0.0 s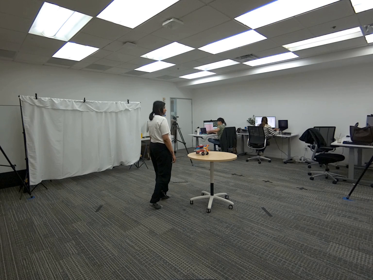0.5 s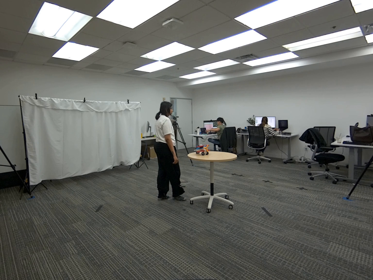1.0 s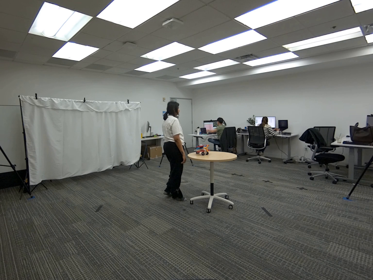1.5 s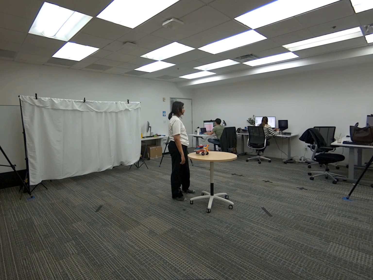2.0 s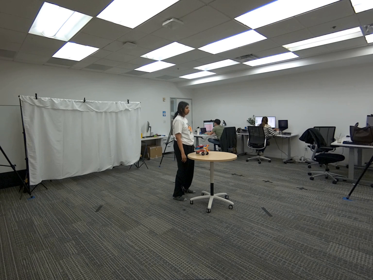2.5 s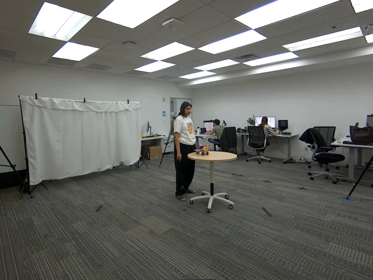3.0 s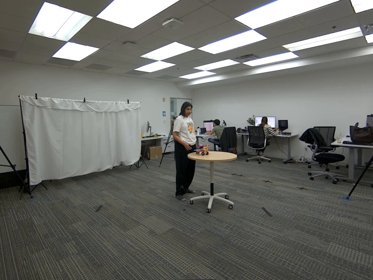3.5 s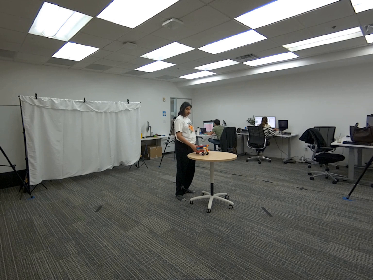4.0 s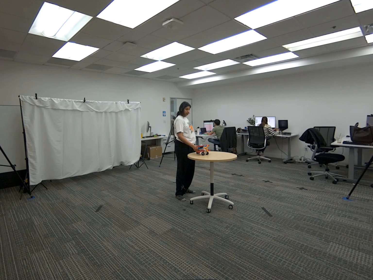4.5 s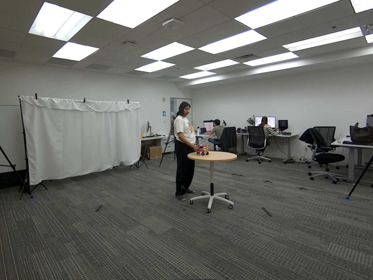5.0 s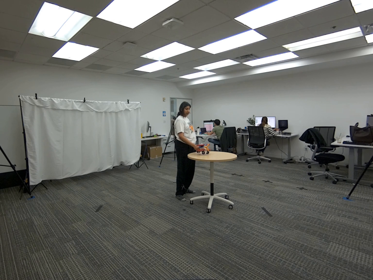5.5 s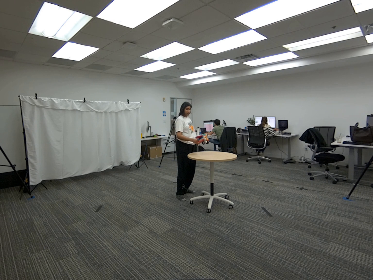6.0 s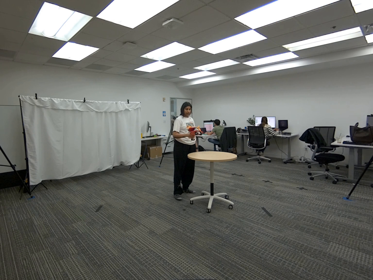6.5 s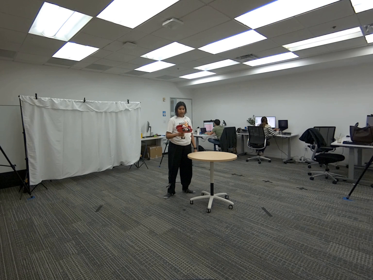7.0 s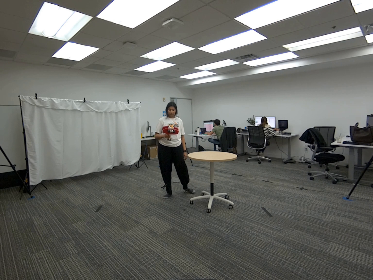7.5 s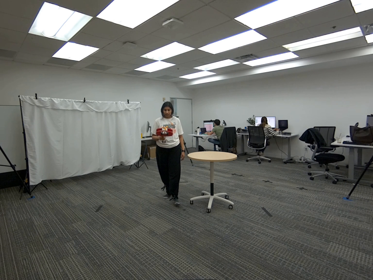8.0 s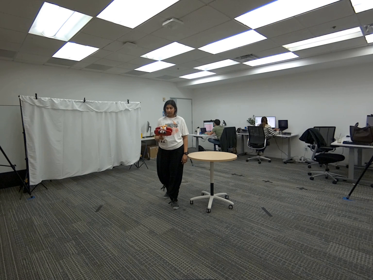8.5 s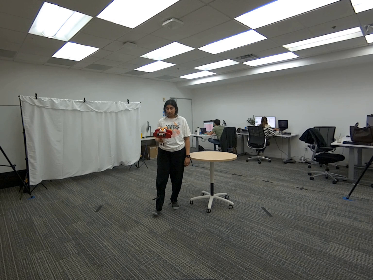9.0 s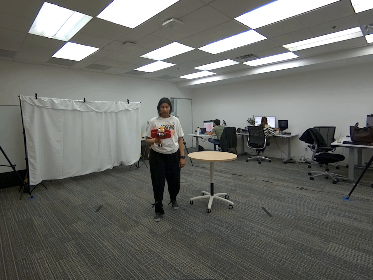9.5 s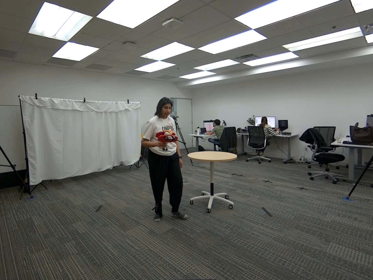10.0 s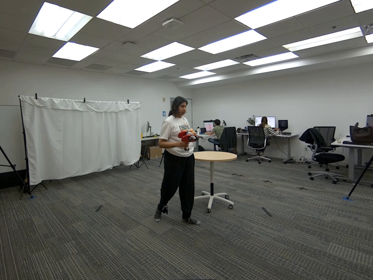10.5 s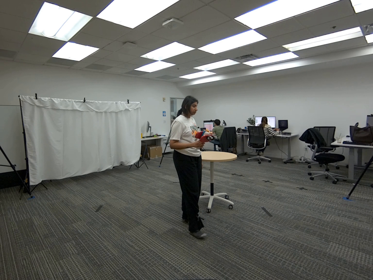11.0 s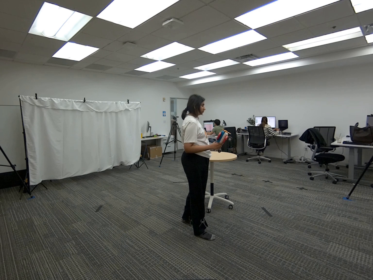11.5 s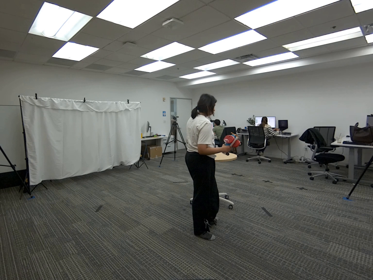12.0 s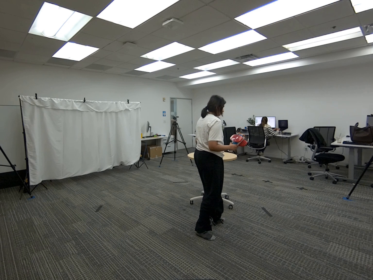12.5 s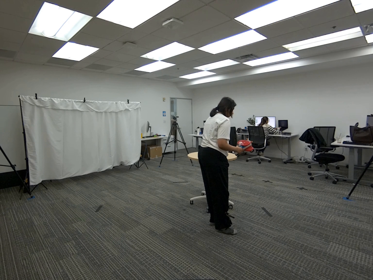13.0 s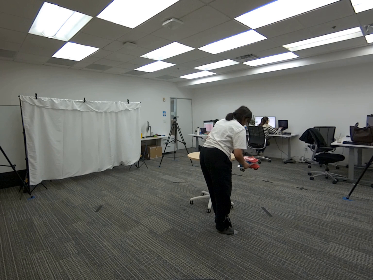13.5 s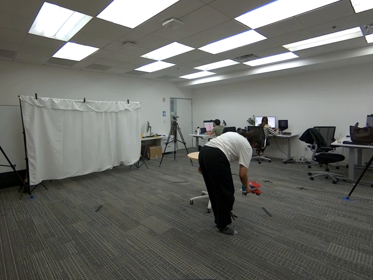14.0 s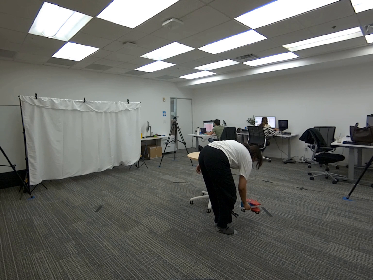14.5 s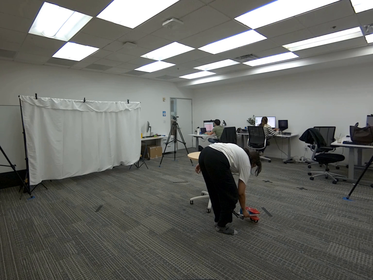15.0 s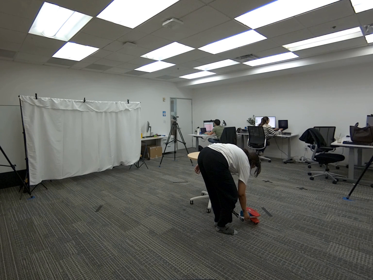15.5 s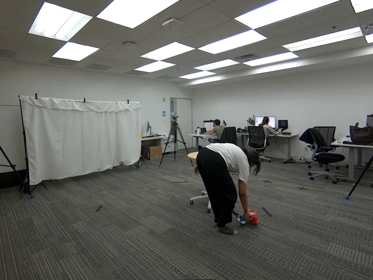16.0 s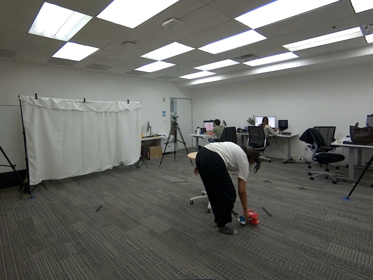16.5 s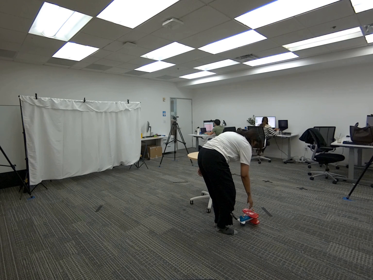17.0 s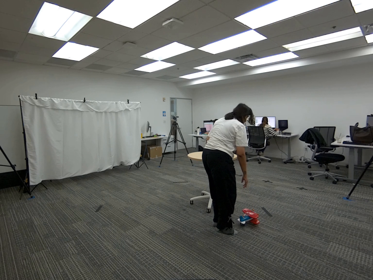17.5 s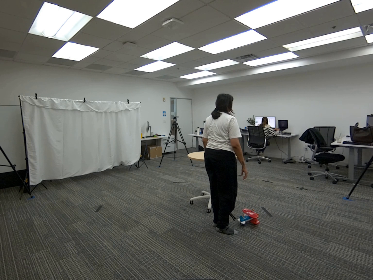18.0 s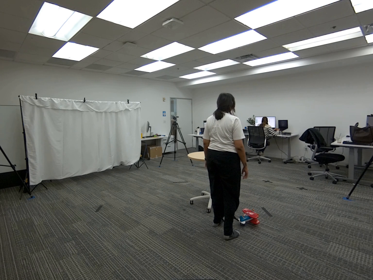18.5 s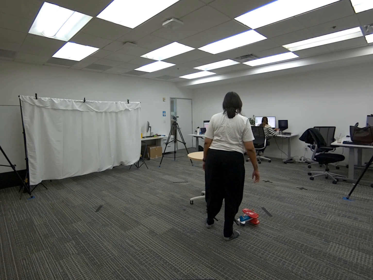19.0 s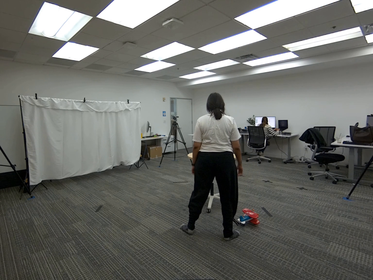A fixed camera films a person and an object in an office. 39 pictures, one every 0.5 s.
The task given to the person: Walk to the toy airplane on the round table, pick up the plane with your right hand and place it on the ground.
